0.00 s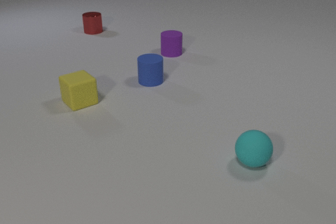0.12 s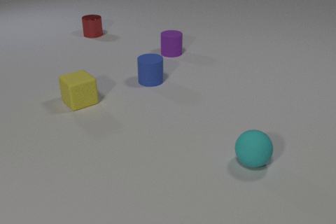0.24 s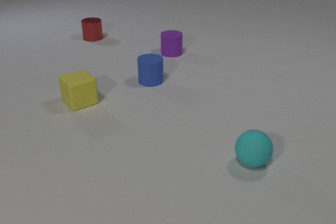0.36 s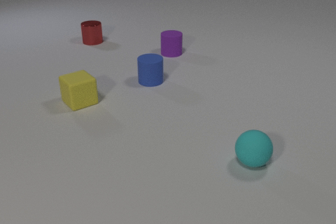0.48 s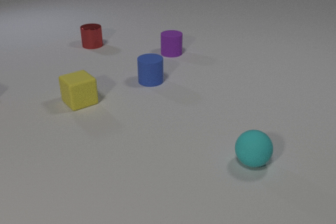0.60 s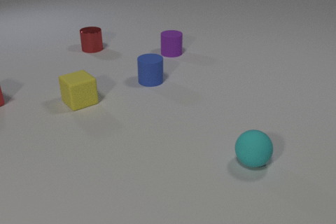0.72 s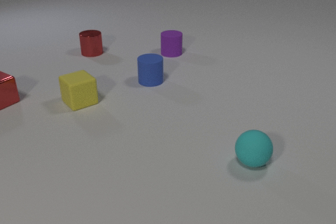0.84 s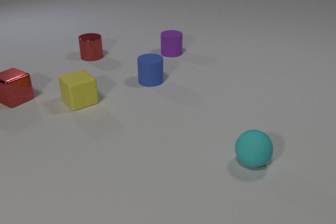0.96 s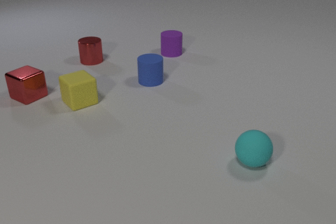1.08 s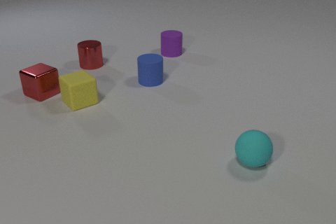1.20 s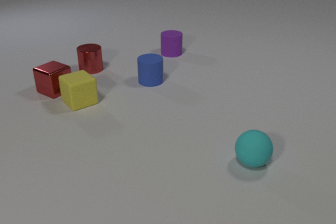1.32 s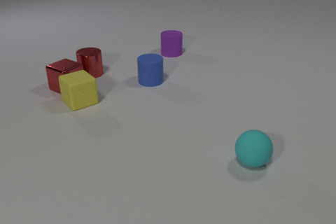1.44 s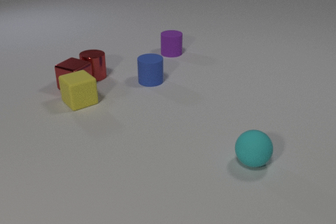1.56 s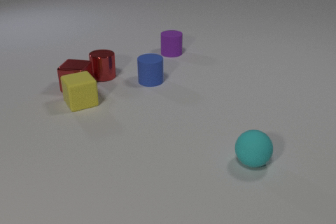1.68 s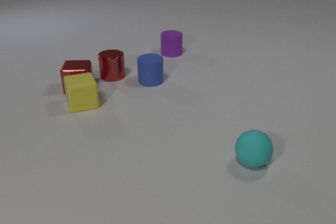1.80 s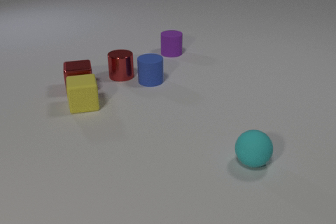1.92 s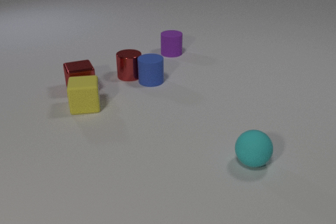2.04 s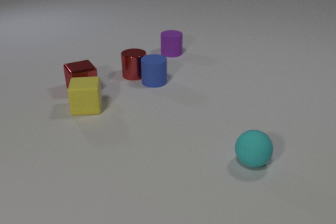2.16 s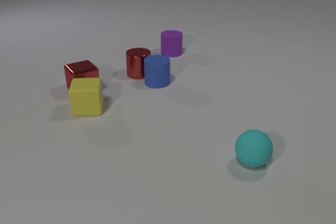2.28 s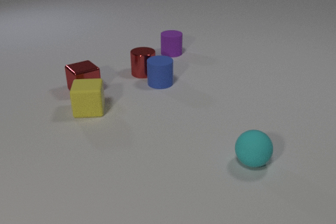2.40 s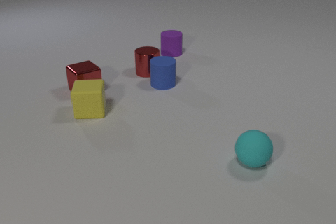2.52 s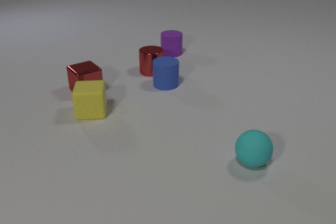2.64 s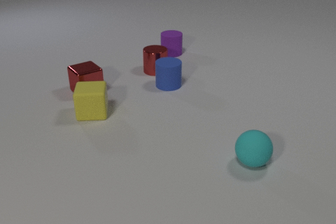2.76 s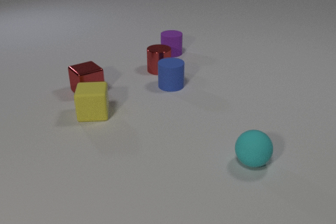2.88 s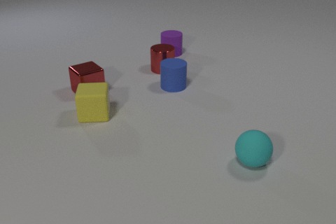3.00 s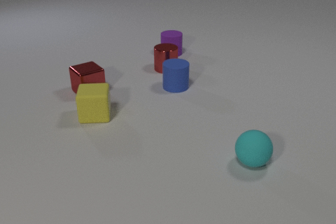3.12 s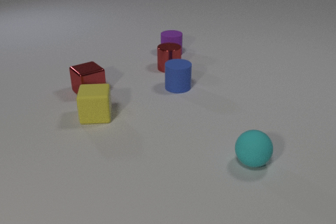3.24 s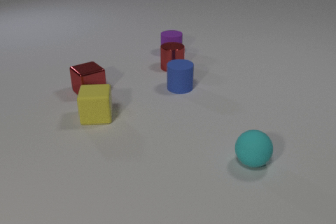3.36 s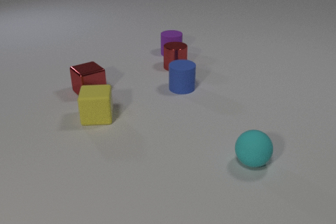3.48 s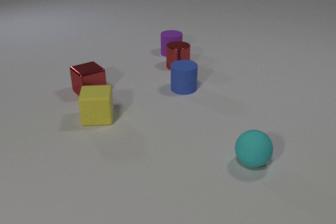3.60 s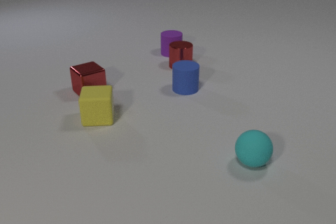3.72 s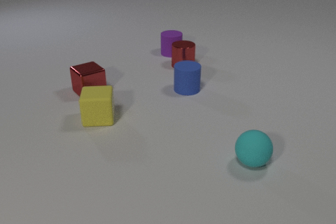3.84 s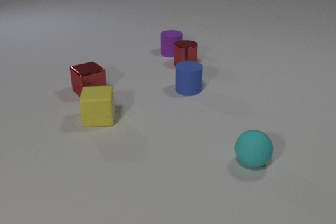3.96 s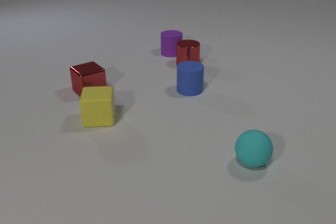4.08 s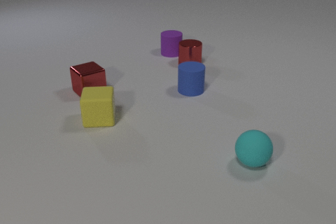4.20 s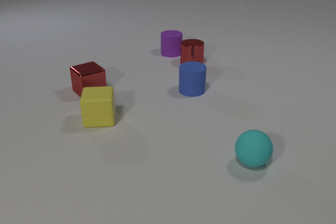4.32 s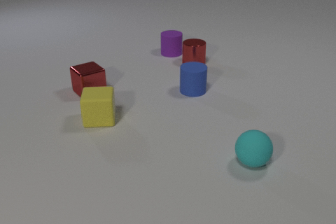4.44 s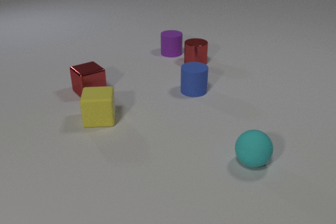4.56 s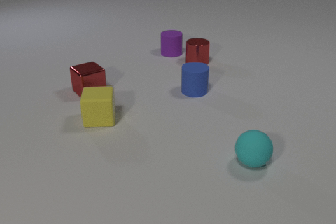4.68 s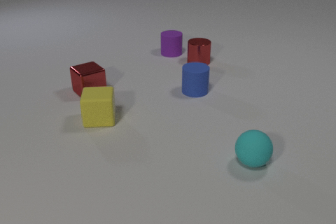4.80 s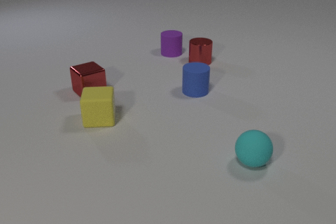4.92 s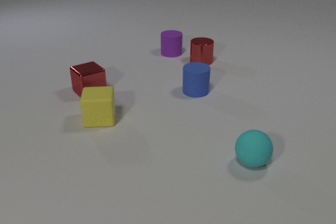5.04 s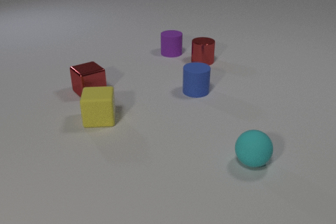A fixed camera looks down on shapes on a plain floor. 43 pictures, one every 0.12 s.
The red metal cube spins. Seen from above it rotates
counterclockwise.
The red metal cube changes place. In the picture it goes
to the right.
0.00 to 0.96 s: The red metal cube comes in at the left edge, slides to the right. The red metal cylinder slides toward the camera.
0.96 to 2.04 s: The red metal cube slides to the right, spins so that its near face slides to the right, counterclockwise seen from above. The red metal cylinder slides to the right and toward the camera. The yellow rubber cube slides toward the camera and to the right, spins clockwise seen from above by about 30 degrees, its near face sliding to the left. The red metal cube and the red metal cylinder collide. The red metal cube and the yellow rubber cube collide. The red metal cylinder and the blue rubber cylinder collide.
2.04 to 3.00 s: The red metal cube slides to the right and toward the camera. The red metal cylinder slides to the right and away from the camera. The yellow rubber cube slides toward the camera and to the right. The blue rubber cylinder slides to the right and toward the camera.
3.00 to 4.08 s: The red metal cylinder slides to the right and away from the camera. The yellow rubber cube slides toward the camera. The blue rubber cylinder slides to the right and toward the camera.
4.08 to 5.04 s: The red metal cylinder slides to the right and away from the camera.
Are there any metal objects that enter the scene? yes.
What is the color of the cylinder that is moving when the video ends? red.
How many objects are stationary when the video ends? 5.
